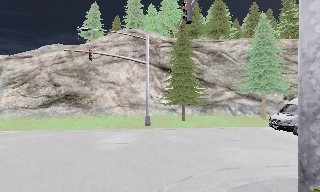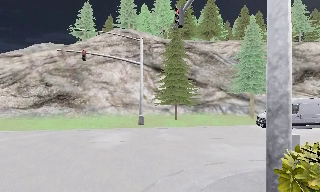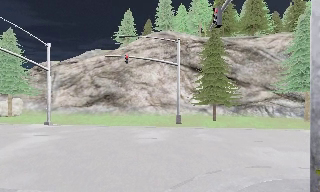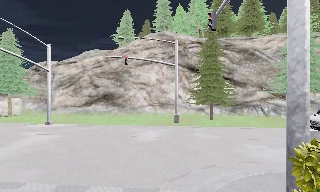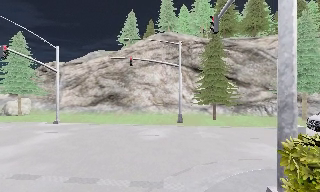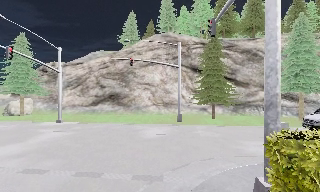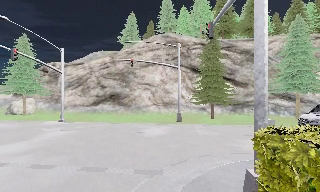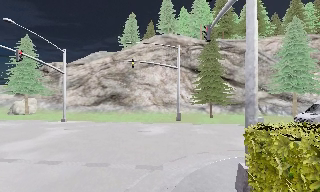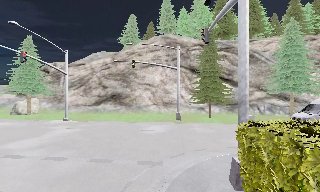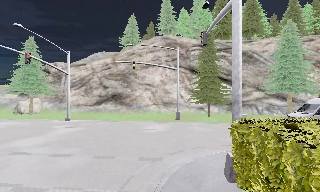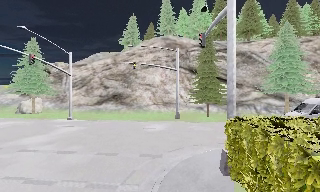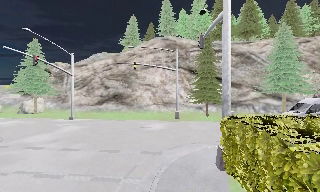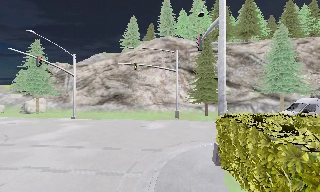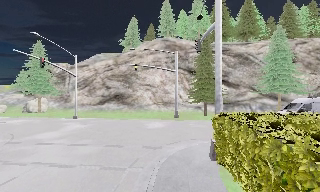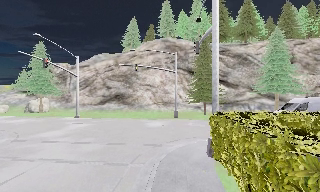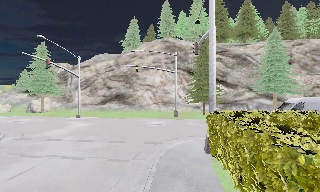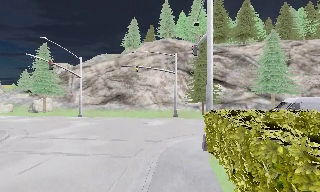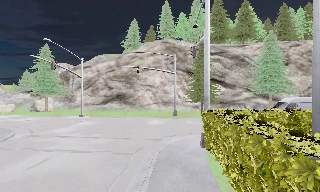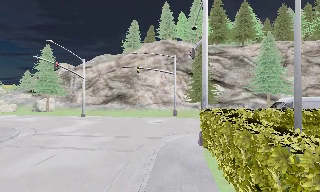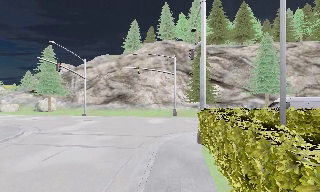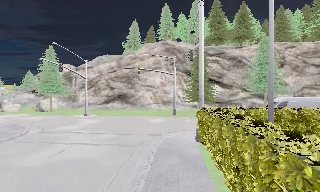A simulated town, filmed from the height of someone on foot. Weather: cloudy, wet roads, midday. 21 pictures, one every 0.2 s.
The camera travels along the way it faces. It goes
backward.
0.0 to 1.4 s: The camera pans to its left, which is counterclockwise from overhead, by about 10 degrees. It travels backward, about 2.5 m, so what stands in front gets smaller.
1.4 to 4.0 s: The camera travels backward, about 5 m, so what stands in front gets smaller.
The film runs backward here.
